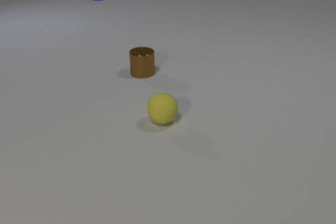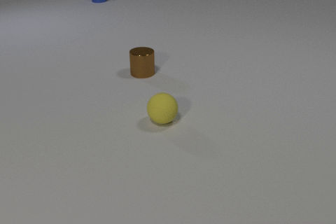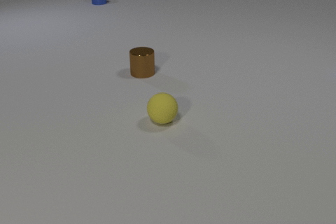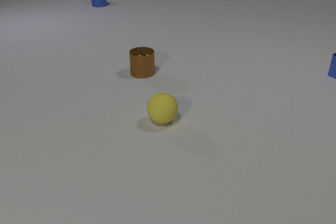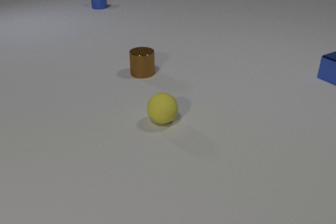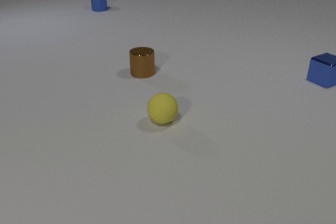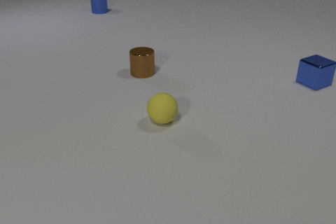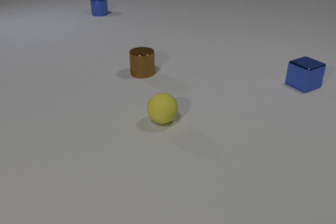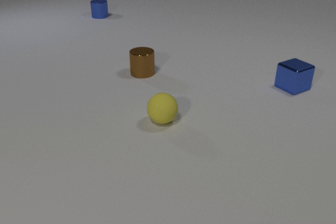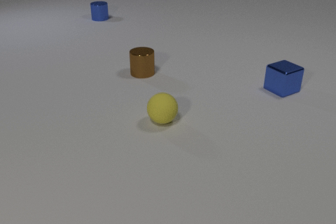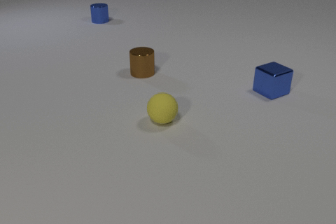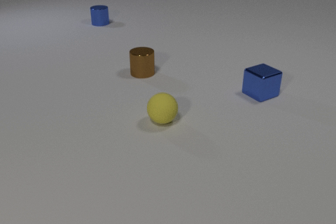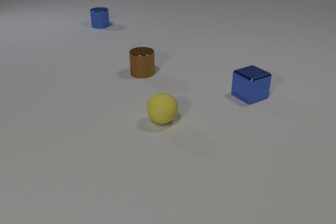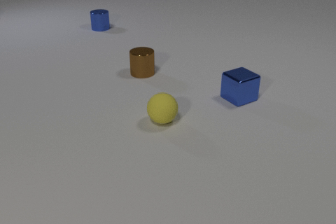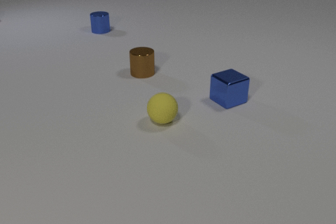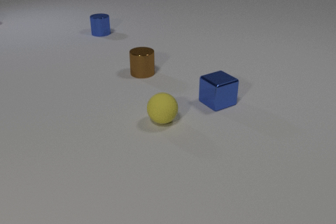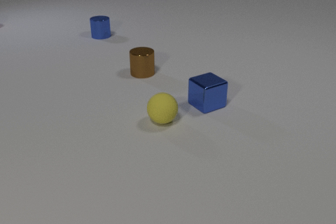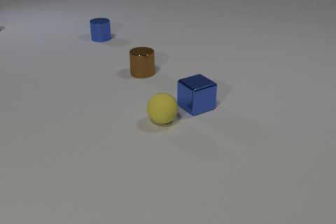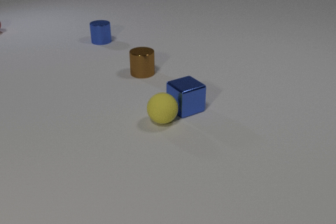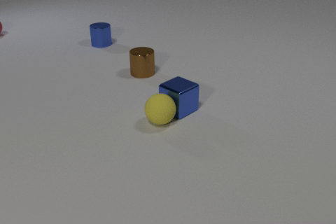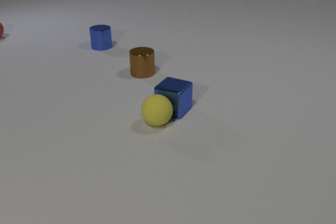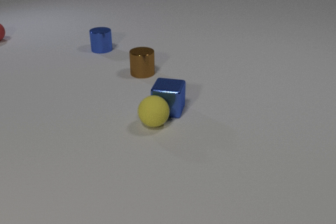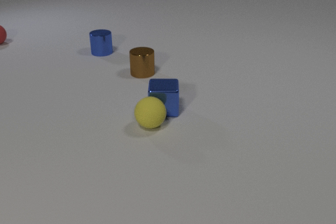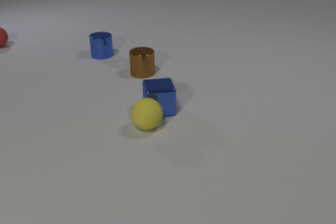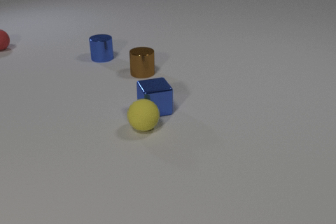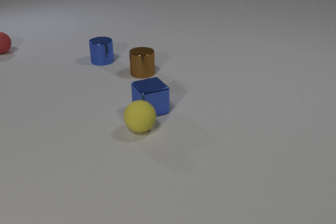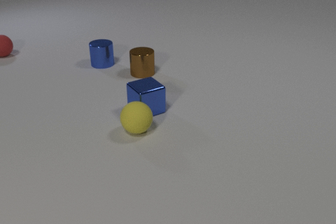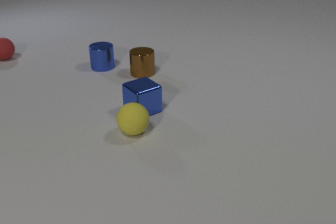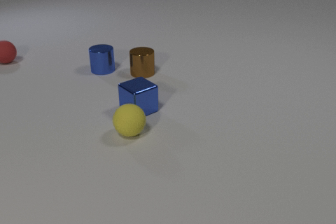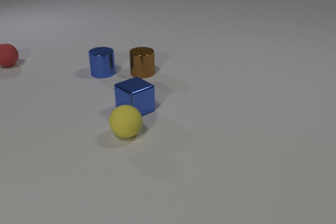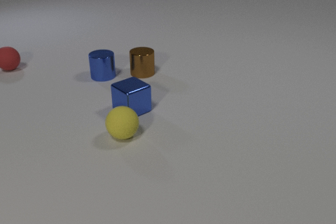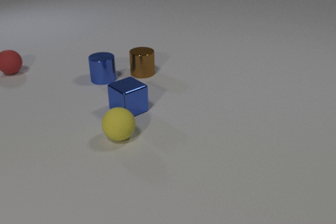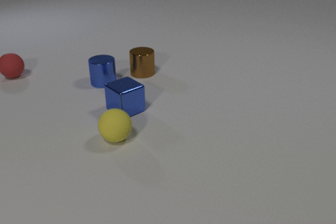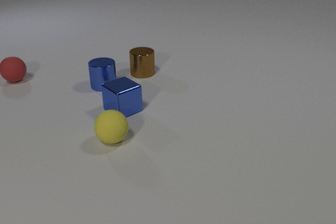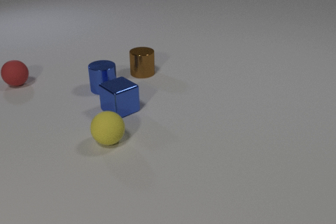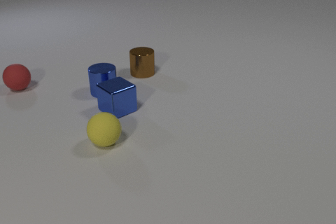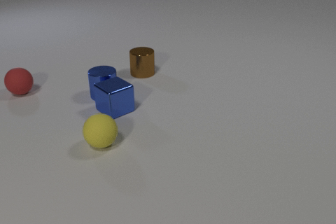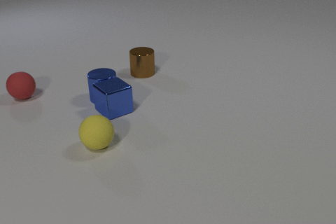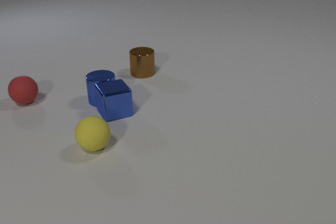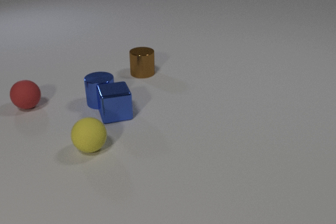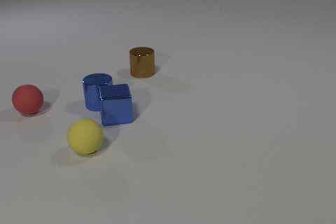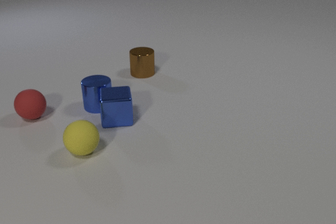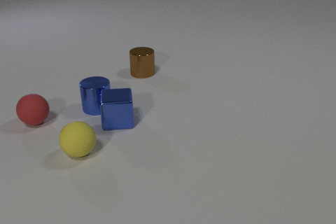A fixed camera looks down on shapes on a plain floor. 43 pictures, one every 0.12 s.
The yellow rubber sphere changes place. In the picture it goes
to the left.
The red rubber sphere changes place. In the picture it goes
toward the camera.
0.00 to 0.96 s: The blue metal cube comes in at the right edge, slides to the left and toward the camera. The blue metal cylinder slides toward the camera.
0.96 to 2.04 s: The blue metal cube slides to the left and toward the camera. The blue metal cylinder slides toward the camera.
2.04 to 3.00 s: The blue metal cube slides to the left, spins counterclockwise seen from above by about 90 degrees, its near face sliding to the right. The yellow rubber sphere rolls to the left and toward the camera. The blue metal cylinder slides toward the camera. The red rubber sphere comes in at the left edge, rolls toward the camera. The blue metal cube and the yellow rubber sphere collide.
3.00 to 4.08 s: The blue metal cube slides to the left. The yellow rubber sphere rolls to the left and toward the camera. The blue metal cylinder slides toward the camera. The red rubber sphere rolls toward the camera.
4.08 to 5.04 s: The blue metal cube slides toward the camera, spins clockwise seen from above by about 30 degrees, its near face sliding to the left. The yellow rubber sphere rolls to the left and toward the camera. The blue metal cylinder slides toward the camera. The red rubber sphere rolls toward the camera. The blue metal cube and the blue metal cylinder collide.
How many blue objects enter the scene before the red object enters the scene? 1.
How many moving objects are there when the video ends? 4.
Are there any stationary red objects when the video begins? no.
